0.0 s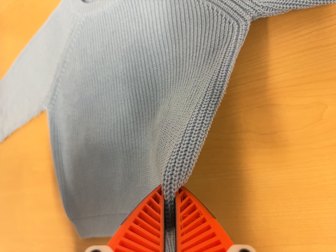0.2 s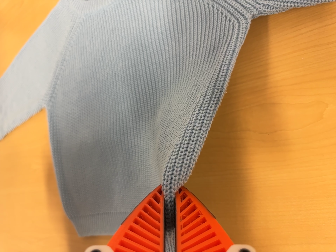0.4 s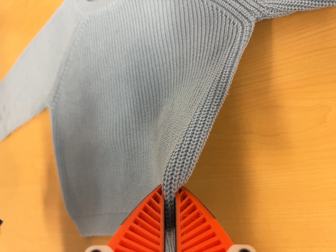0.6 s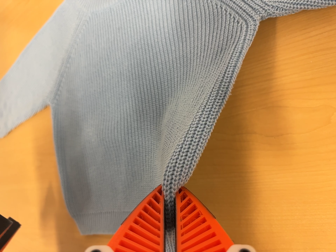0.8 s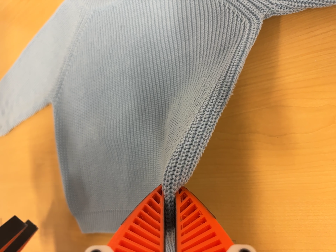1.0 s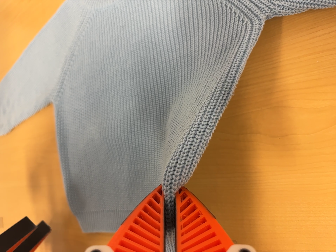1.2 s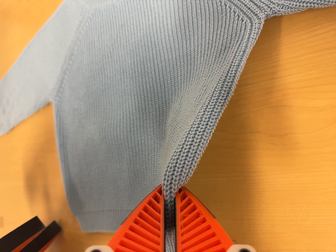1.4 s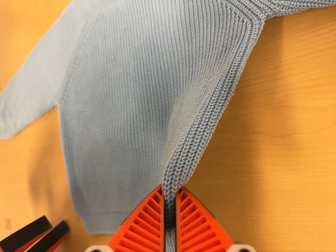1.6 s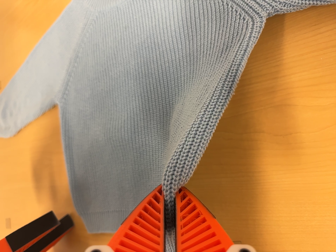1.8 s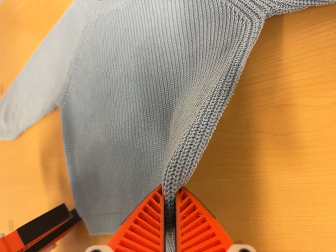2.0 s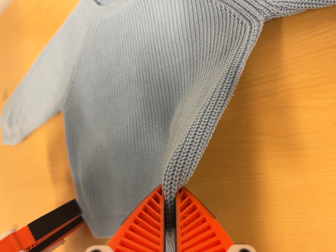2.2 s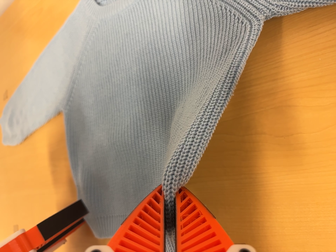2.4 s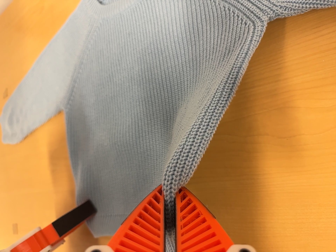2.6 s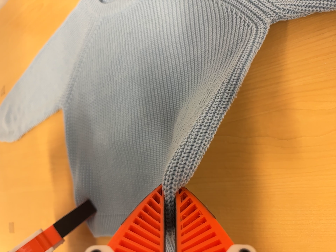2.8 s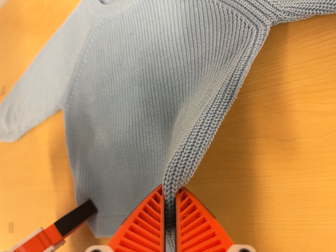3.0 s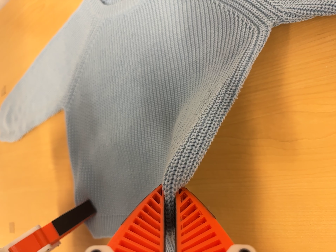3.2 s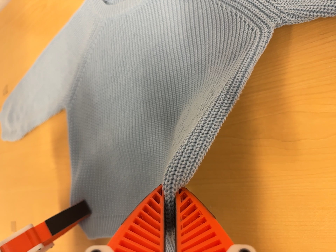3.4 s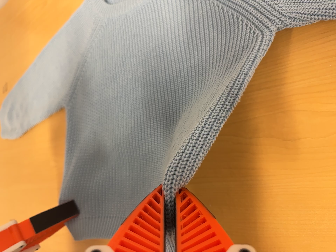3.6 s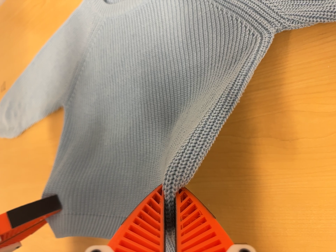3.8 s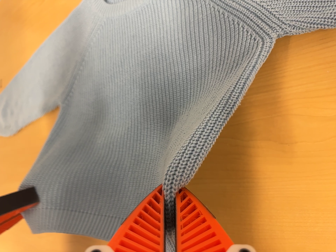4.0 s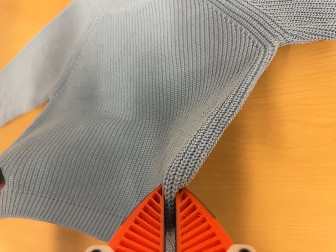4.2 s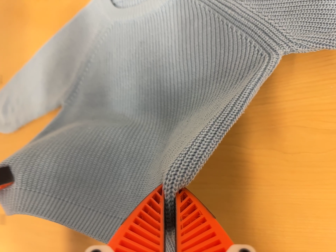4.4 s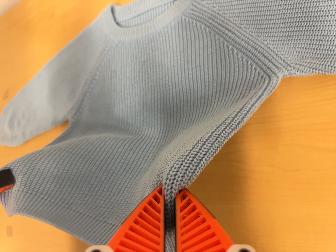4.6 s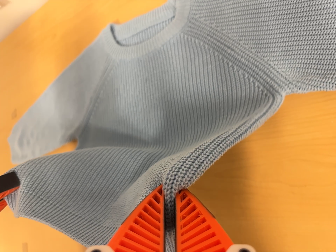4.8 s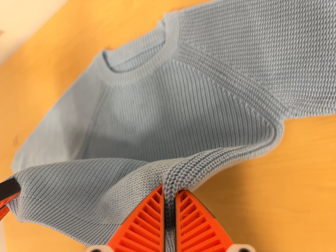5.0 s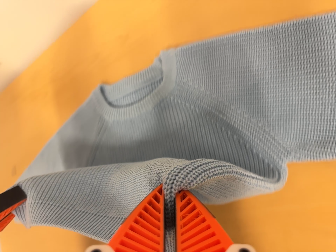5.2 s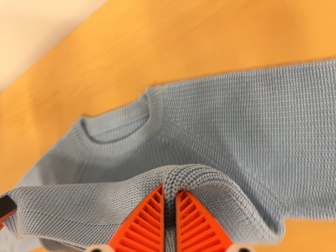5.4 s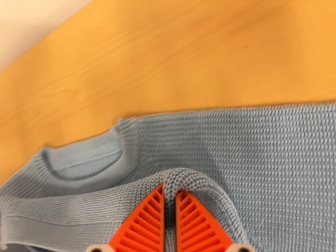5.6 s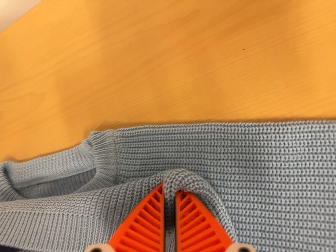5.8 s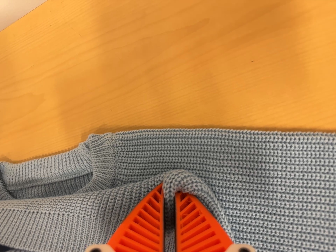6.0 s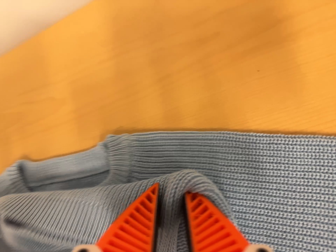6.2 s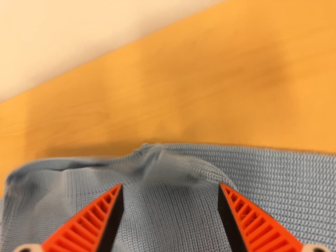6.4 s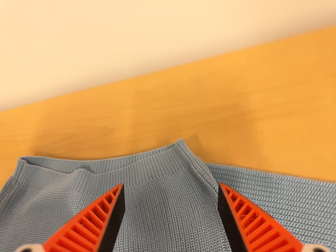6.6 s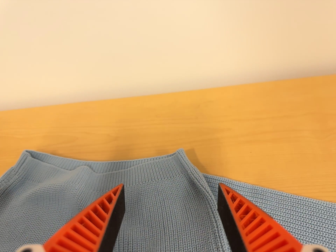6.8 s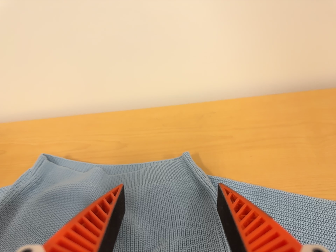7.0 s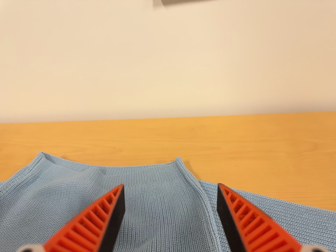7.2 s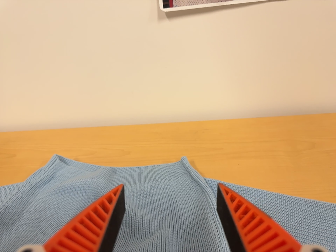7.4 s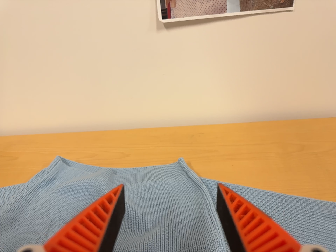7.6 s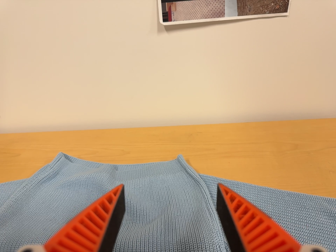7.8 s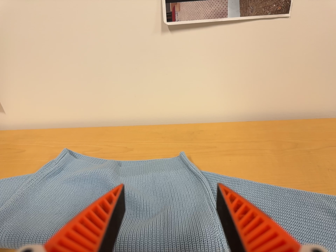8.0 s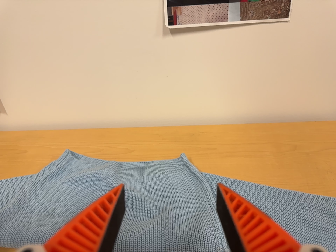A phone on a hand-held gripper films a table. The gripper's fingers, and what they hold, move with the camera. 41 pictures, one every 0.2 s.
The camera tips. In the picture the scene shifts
downward.
0.0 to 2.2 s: The camera shifts only a little, or ends up much as it began.
2.2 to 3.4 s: The camera keeps its place and its aim.
3.4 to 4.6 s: The camera travels toward the top of its view, about 7 cm, so close, fixed things drift downward.
4.6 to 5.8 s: The camera pans to its right by about 15 degrees. It travels toward the top of its view and forward, about 22 cm, so close, fixed things drift downward.
5.8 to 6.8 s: The camera travels backward, toward the bottom of its view and to its left, about 28 cm. Its aim tips toward the top of its view by about 40 degrees. It rolls about its line of sight by about 25 degrees, and the scene rotates clockwise.
6.8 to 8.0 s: The camera travels backward and toward the bottom of its view, about 14 cm, so what stands in front gets smaller. Its aim tips toward the top of its view by about 10 degrees.
The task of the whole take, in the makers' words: fold up.
The film runs forward here.
